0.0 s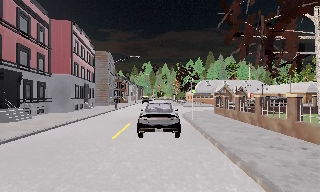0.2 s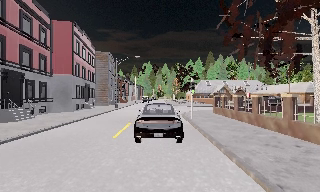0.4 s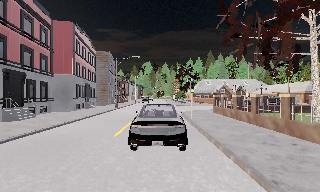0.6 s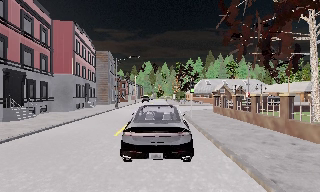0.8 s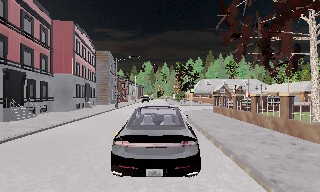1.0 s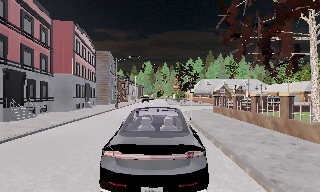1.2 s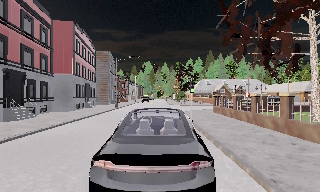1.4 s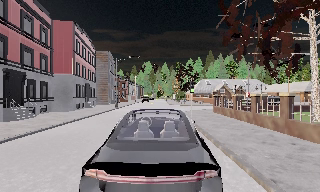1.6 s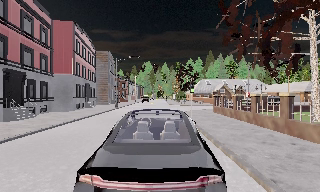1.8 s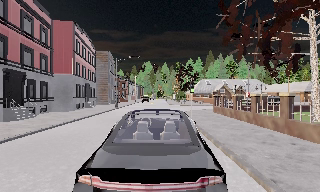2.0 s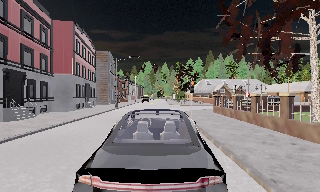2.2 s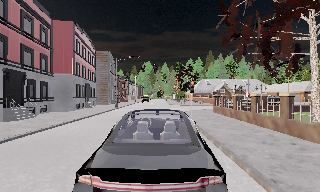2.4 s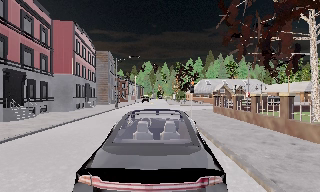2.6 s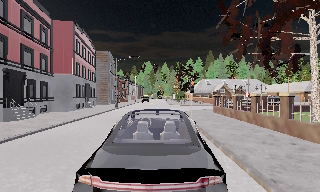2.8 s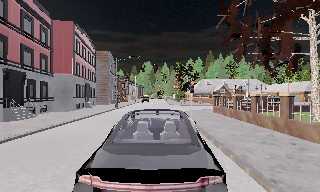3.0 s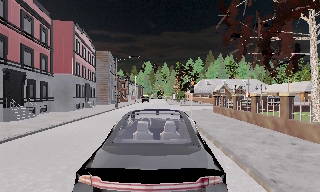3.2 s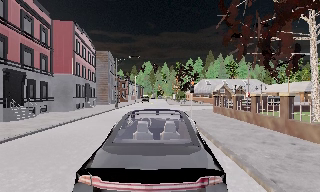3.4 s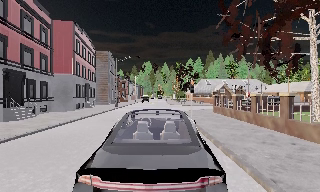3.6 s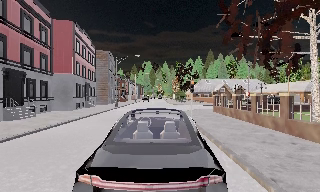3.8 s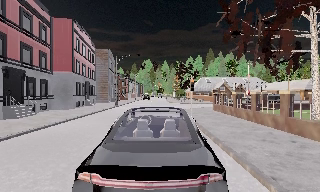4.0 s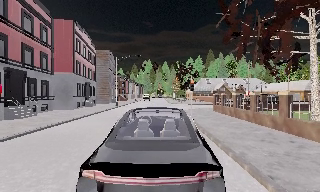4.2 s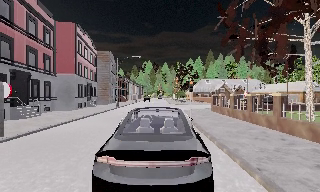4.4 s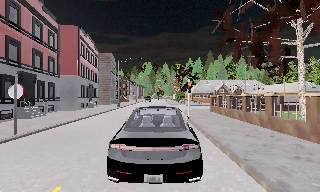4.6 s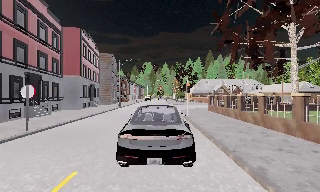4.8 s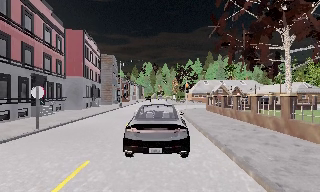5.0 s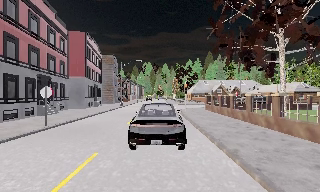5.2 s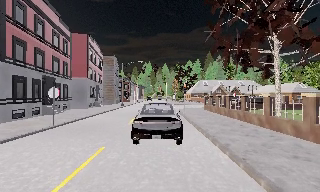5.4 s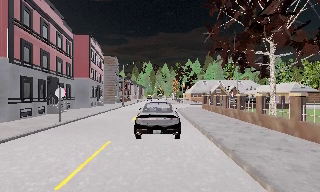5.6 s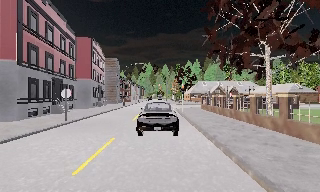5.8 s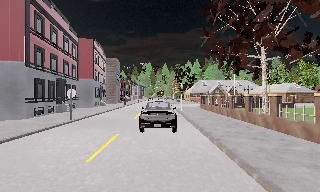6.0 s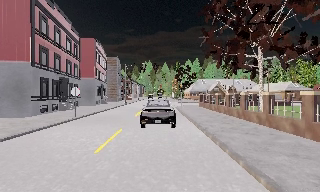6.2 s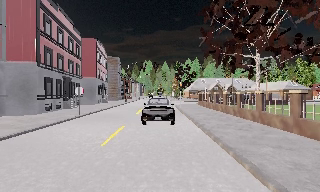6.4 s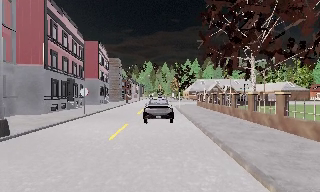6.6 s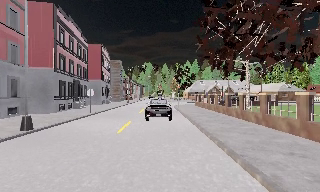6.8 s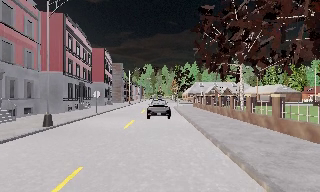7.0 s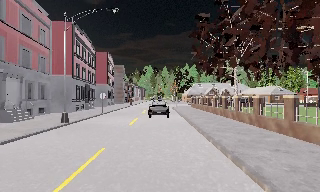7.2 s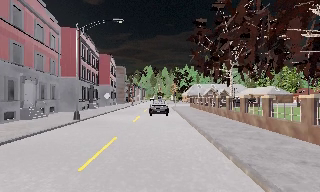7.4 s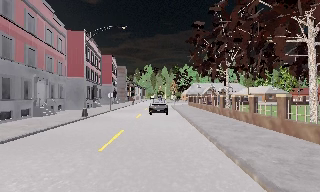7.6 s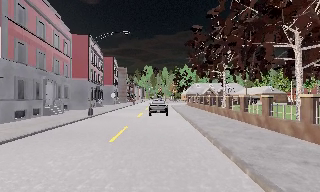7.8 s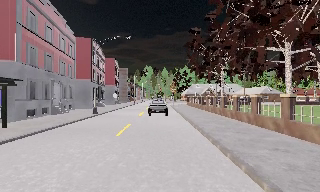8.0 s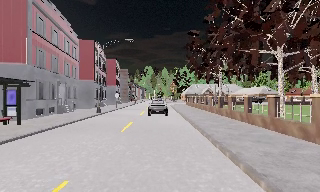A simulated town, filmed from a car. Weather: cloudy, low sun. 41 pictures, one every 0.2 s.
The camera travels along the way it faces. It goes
backward.
0.0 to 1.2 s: The camera shifts only a little, or ends up much as it began.
1.2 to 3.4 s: The camera keeps its place and its aim.
3.4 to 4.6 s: The camera travels backward, about 1.5 m, so what stands in front gets smaller. It gains speed.
4.6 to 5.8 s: The camera travels backward, about 4 m, so what stands in front gets smaller.
5.8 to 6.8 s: The camera travels backward, about 4.5 m, so what stands in front gets smaller. It gains speed.
6.8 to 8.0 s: The camera travels backward, about 8 m, so what stands in front gets smaller. It loses speed.
The film runs backward here.
